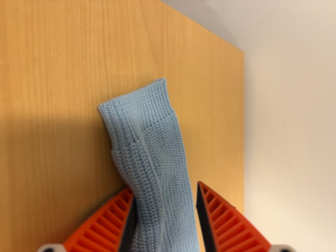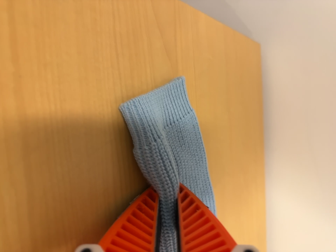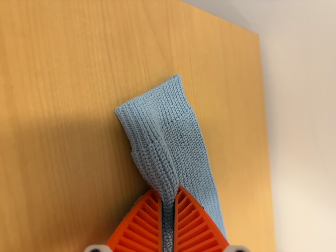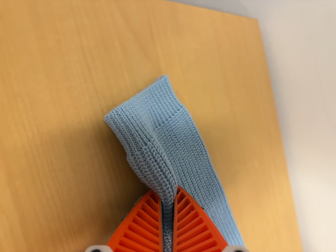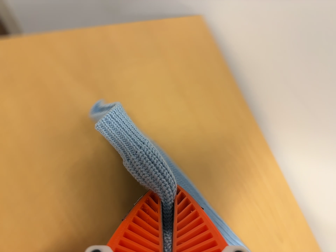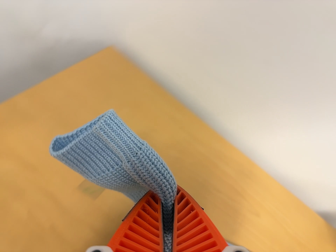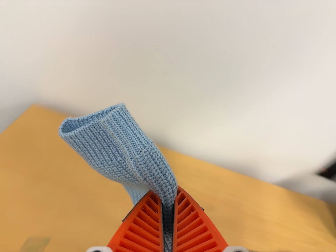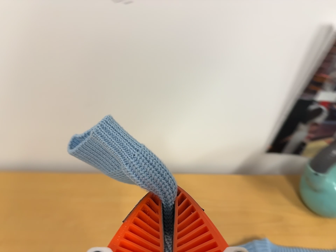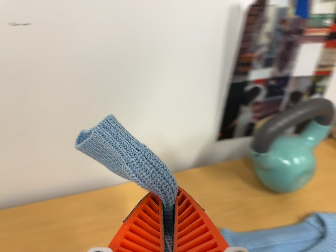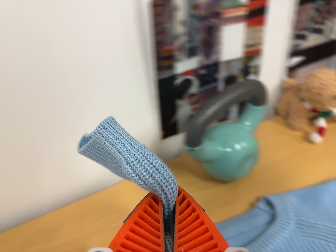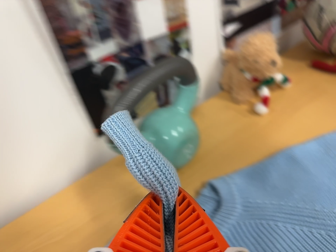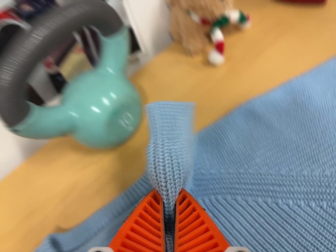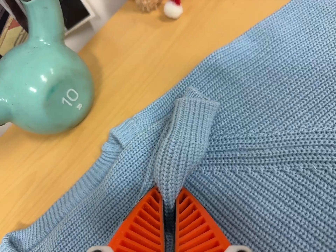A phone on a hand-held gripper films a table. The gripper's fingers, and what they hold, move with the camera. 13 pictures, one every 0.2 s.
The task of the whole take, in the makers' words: left arm across.
0.0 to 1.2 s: The camera pans to its left by about 10 degrees. It travels to its right, about 30 cm, so close, fixed things drift to the left. It rolls about its line of sight by about 70 degrees, and the scene rotates counterclockwise.
1.2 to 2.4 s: The camera pans to its right by about 15 degrees. It travels to its right and forward, about 50 cm, so close, fixed things drift to the left. Its aim tips toward the bottom of its view by about 15 degrees, and the scene shifts upward. It rolls about its line of sight by about 65 degrees, and the scene rotates counterclockwise.
The film runs forward here.
